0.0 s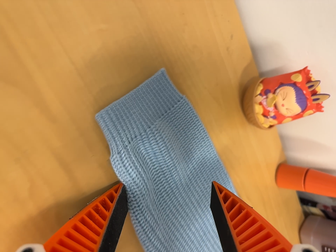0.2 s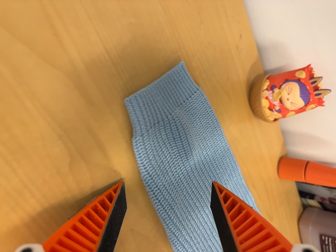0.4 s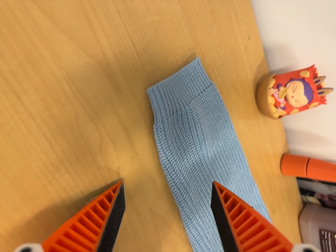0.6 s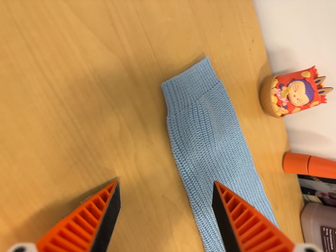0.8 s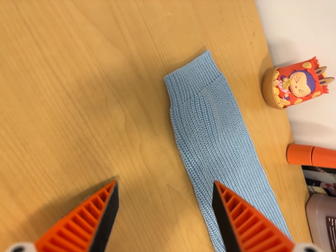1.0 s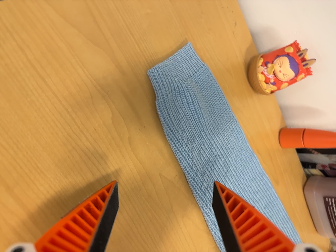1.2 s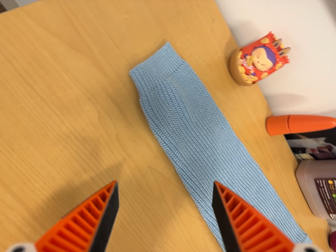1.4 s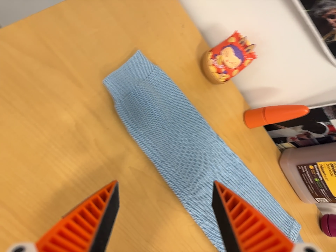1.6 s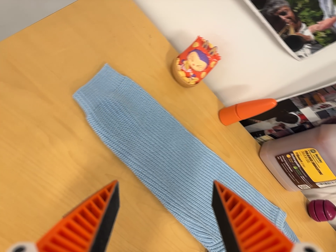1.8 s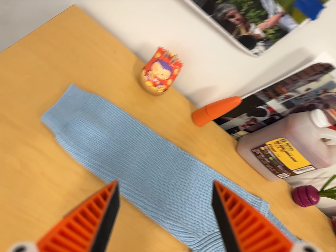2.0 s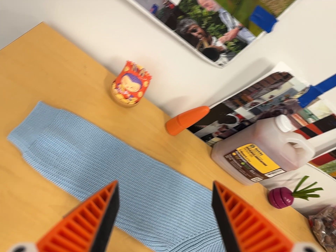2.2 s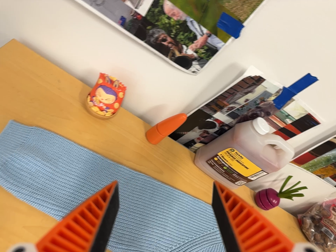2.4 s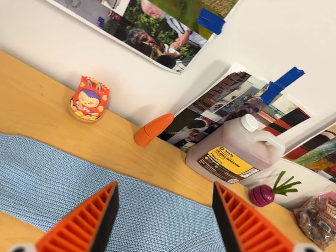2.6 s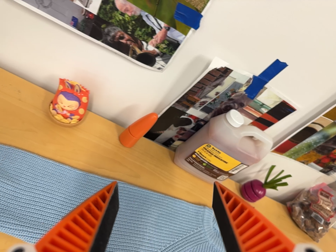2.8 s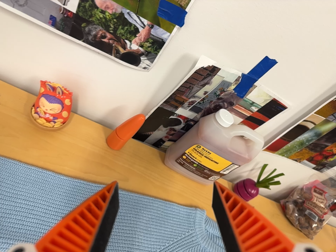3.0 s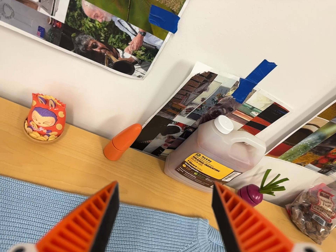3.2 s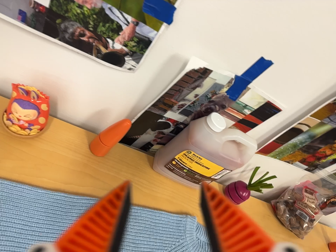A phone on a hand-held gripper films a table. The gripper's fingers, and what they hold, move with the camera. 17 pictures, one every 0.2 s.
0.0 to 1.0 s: The camera travels backward, toward the bottom of its view and to its left, about 10 cm, so what stands in front gets smaller.
1.0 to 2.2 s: The camera travels to its right and backward, about 22 cm, so close, fixed things drift to the left. It rolls about its line of sight by about 30 degrees, and the scene rotates counterclockwise.
2.2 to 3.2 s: The camera travels forward, to its right and toward the top of its view, about 10 cm, so what stands in front looms larger.
The film runs backward here.
